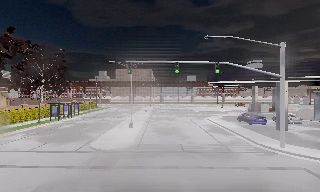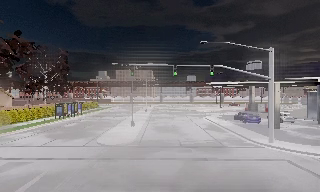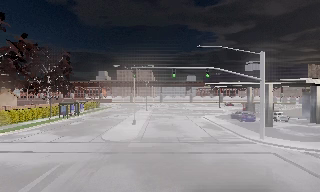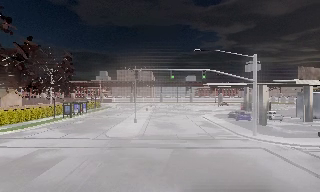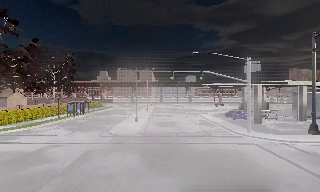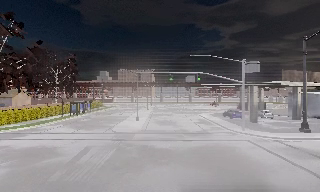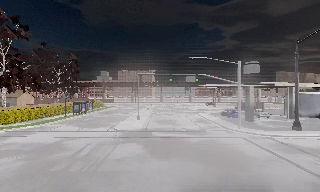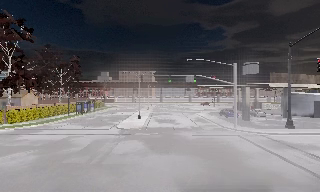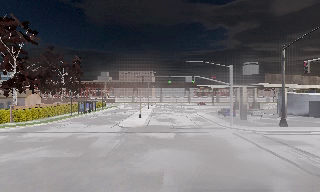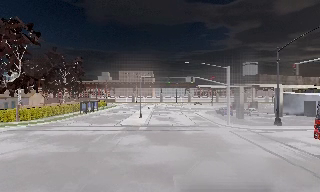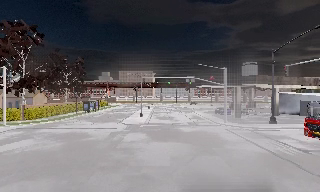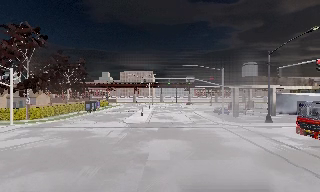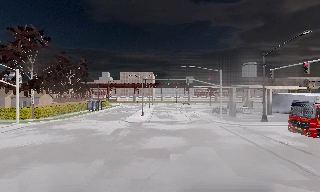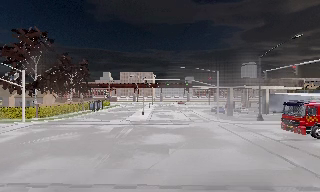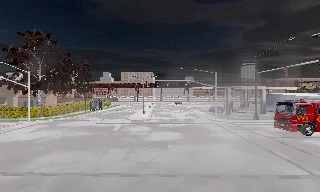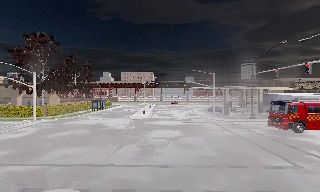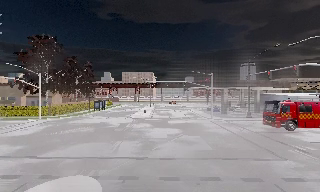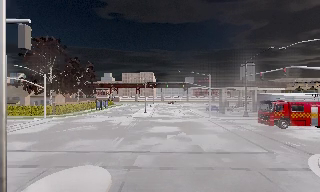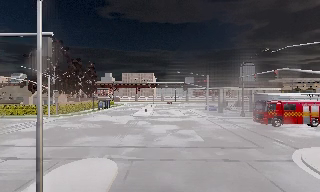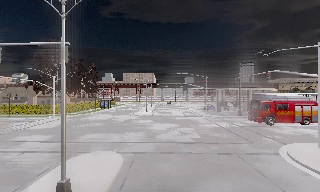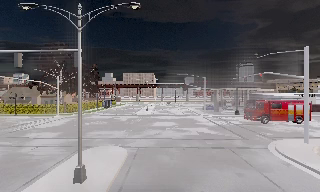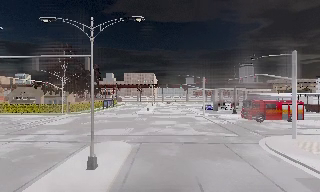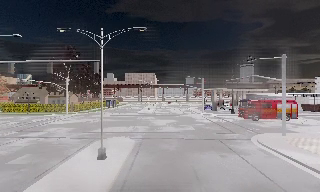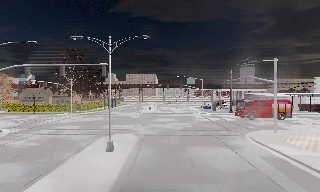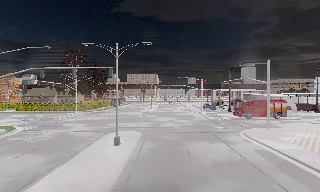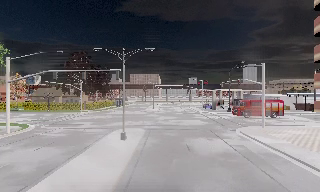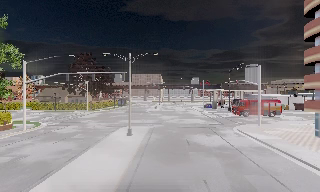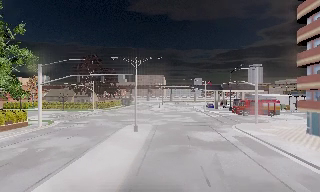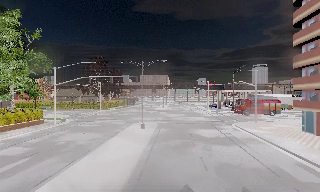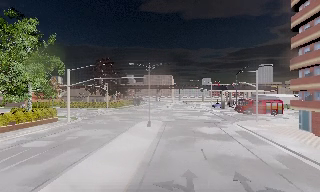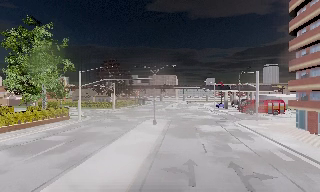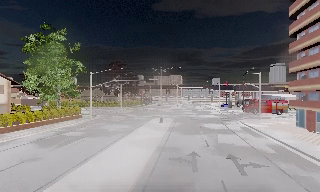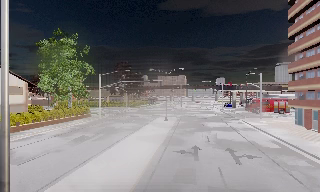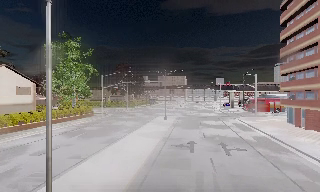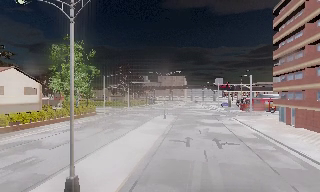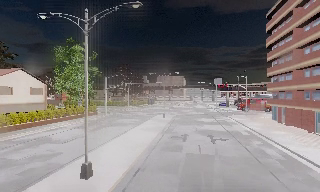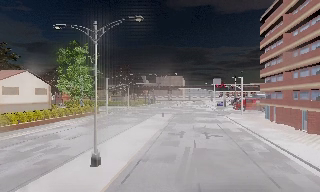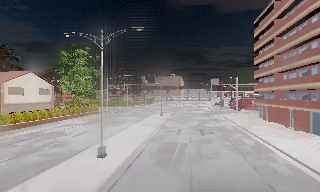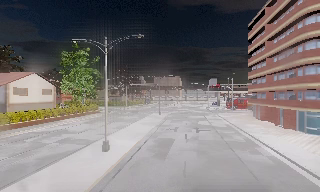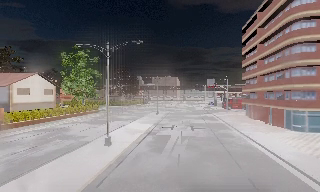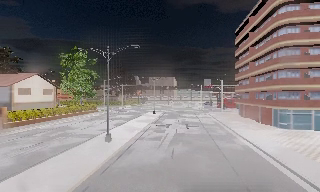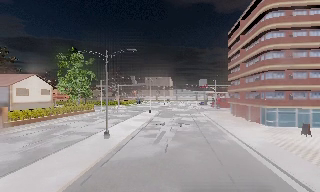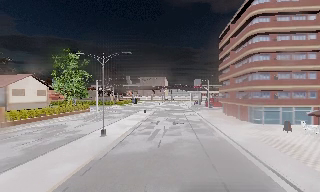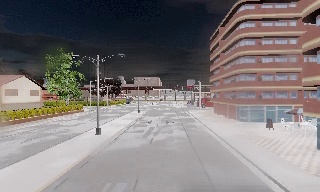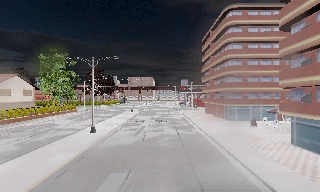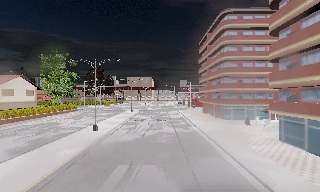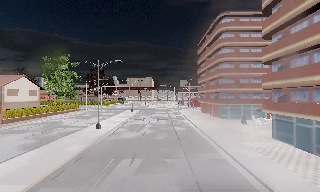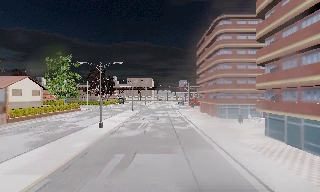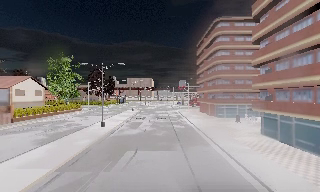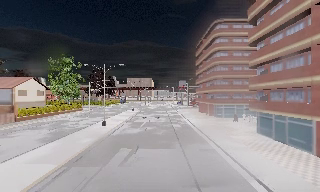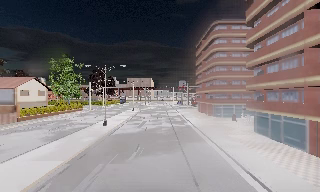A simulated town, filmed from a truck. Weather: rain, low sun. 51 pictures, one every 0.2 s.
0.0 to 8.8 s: The camera travels backward, about 55 m, so what stands in front gets smaller.
8.8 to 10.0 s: The camera travels backward, about 4.5 m, so what stands in front gets smaller. It loses speed.
The film runs backward here.
